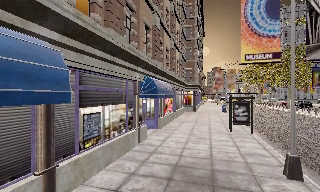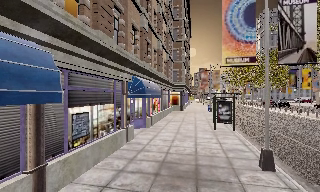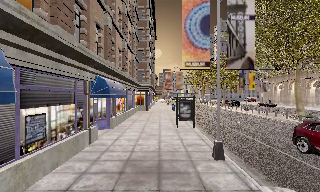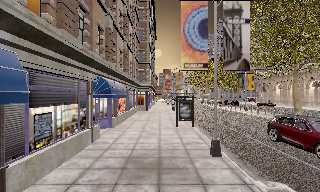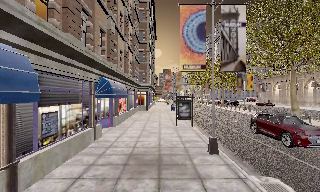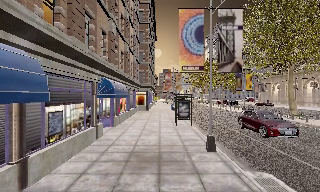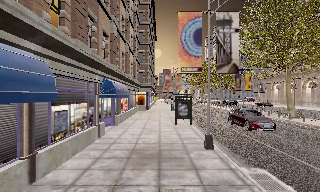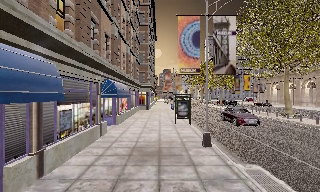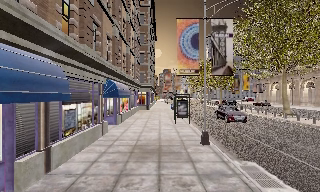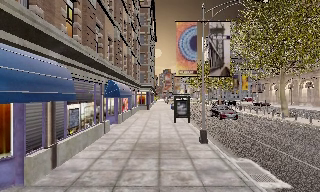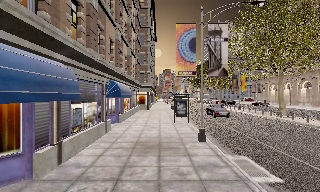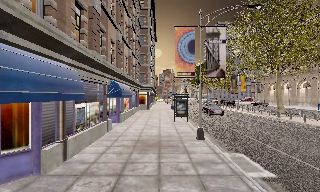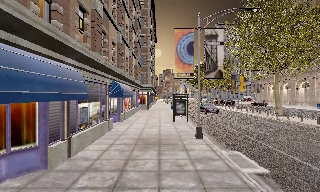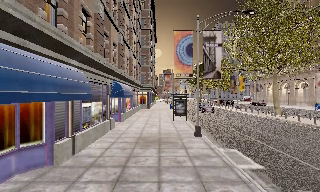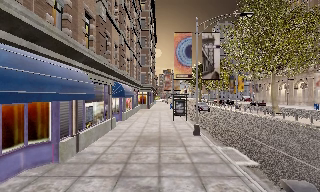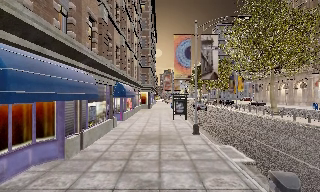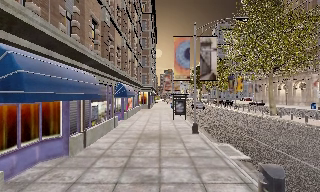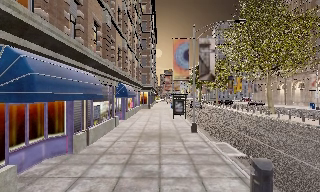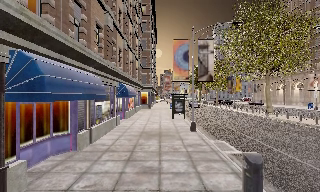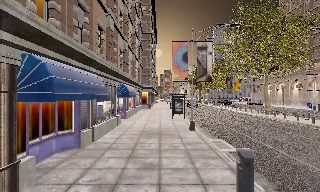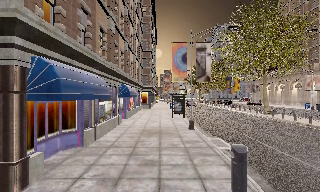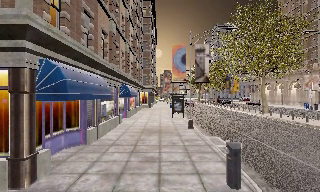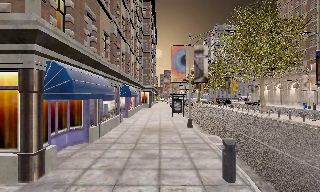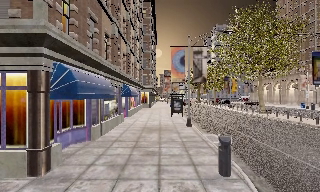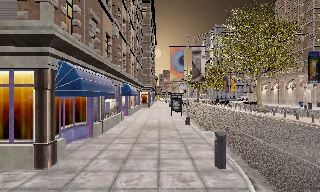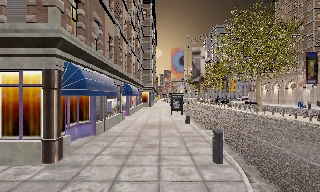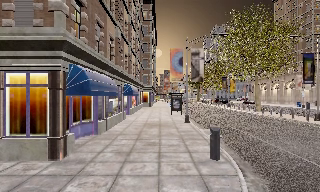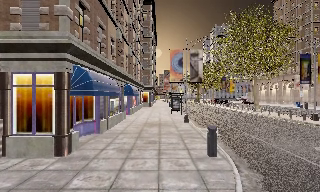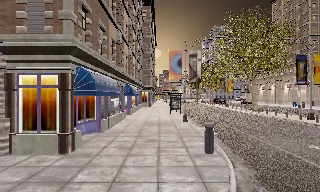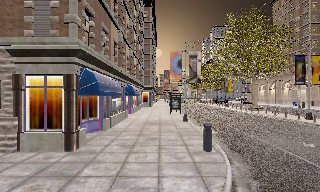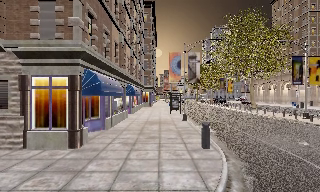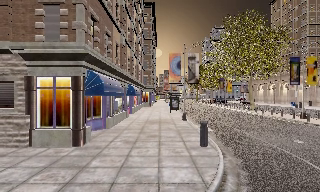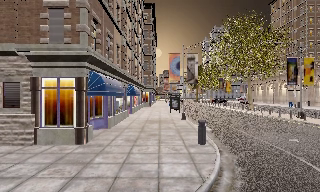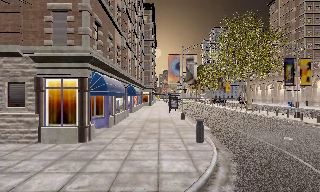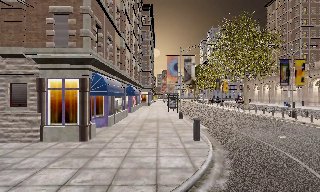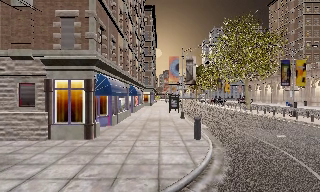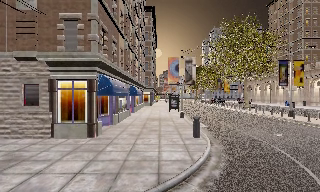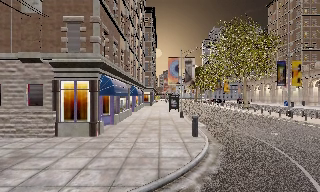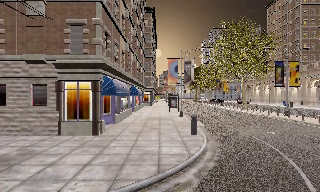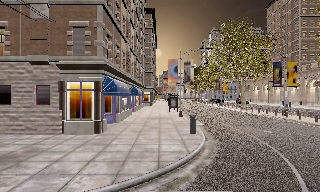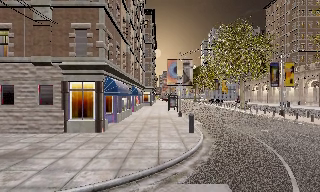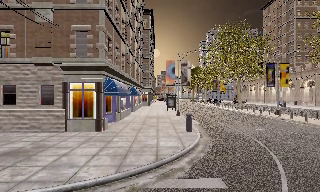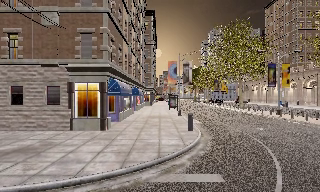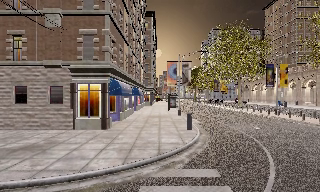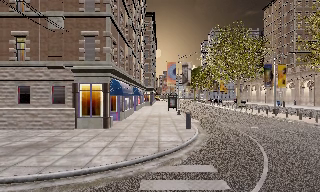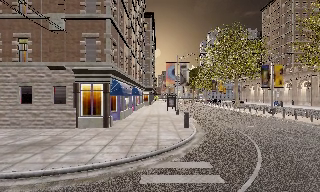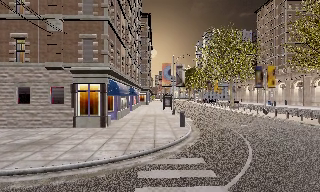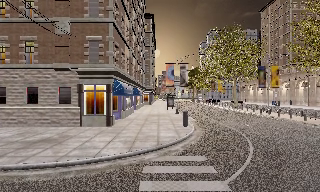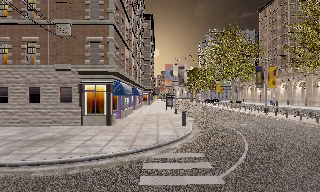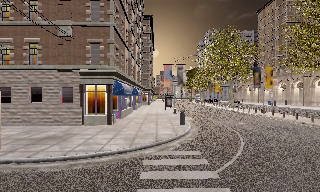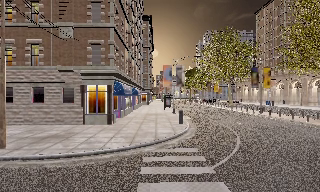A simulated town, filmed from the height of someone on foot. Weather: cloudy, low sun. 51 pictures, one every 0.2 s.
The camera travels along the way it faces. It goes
backward.
0.0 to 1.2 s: The camera swings to its right by about 15 degrees, and the scene slides to the left. It travels backward, about 2 m, so what stands in front gets smaller.
1.2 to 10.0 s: The camera travels backward, about 14 m, so what stands in front gets smaller.
The film runs backward here.
